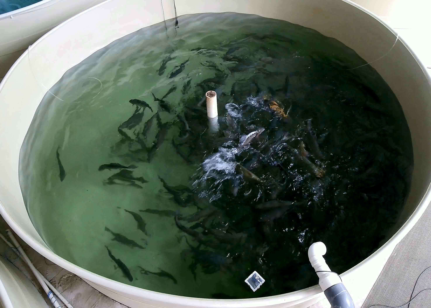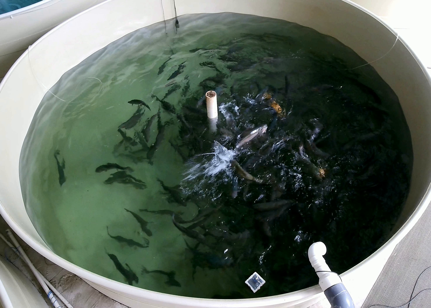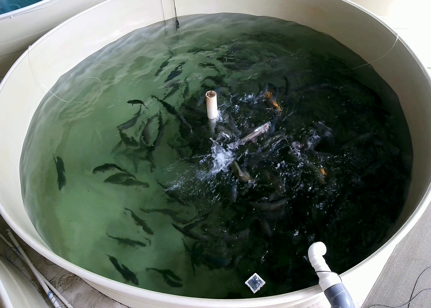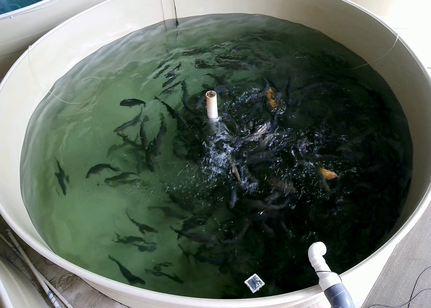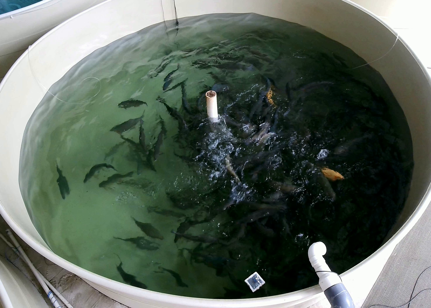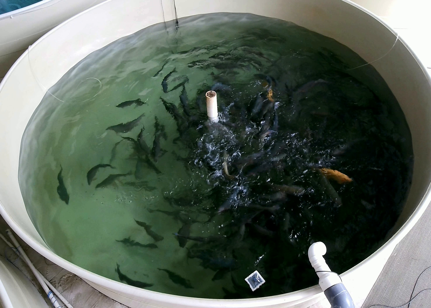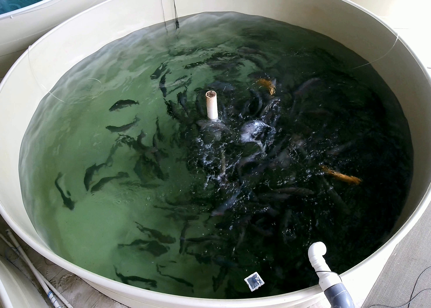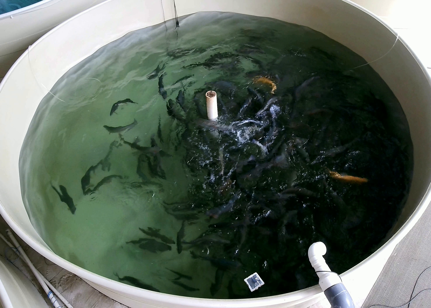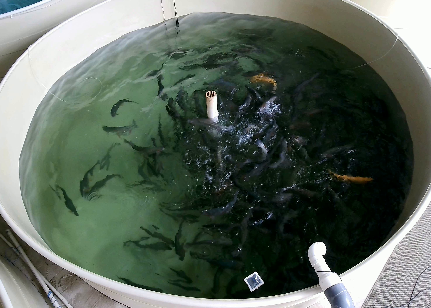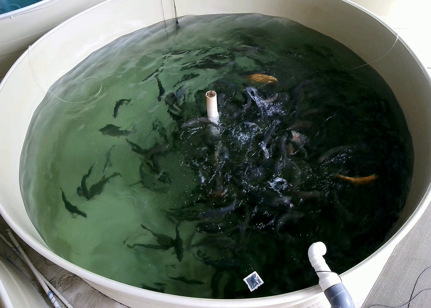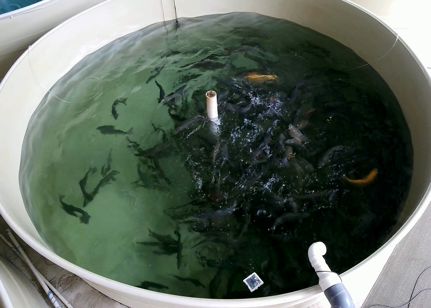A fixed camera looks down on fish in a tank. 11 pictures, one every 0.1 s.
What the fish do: Strong feeding.
